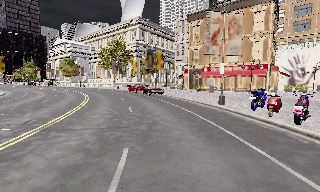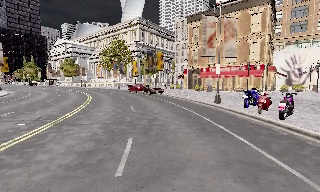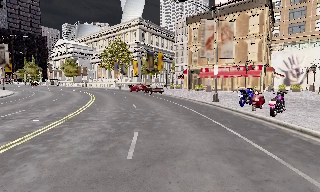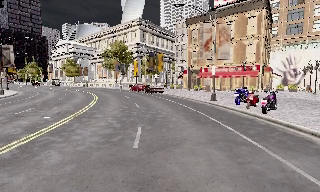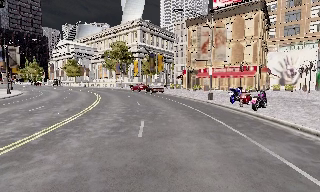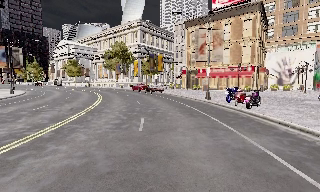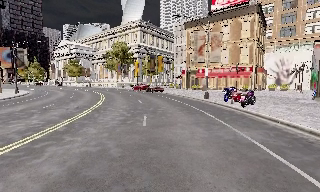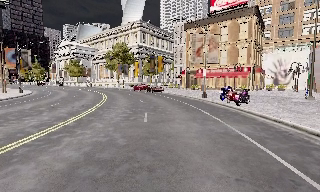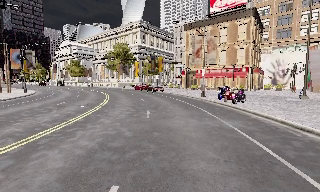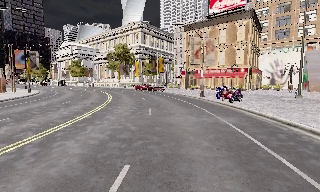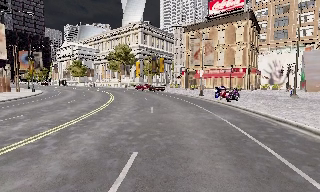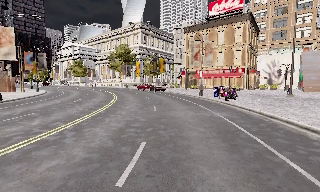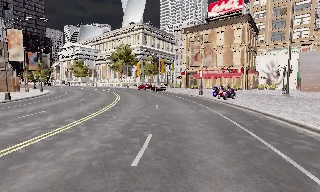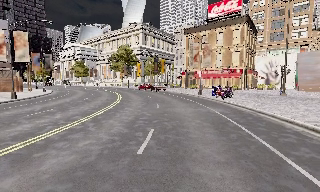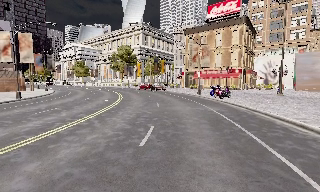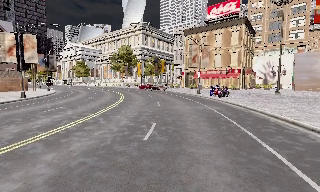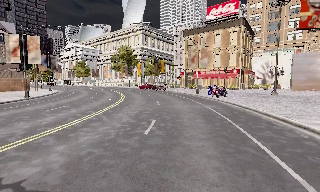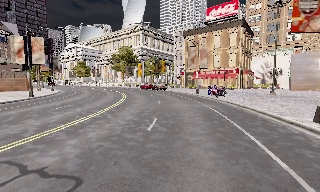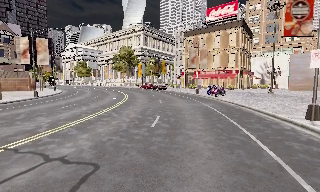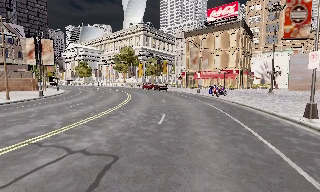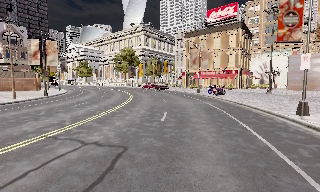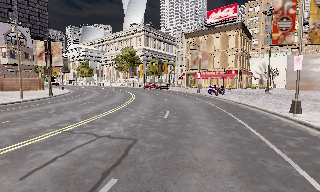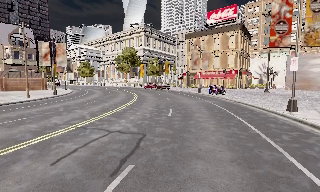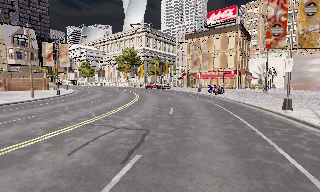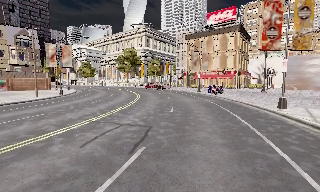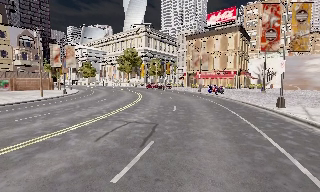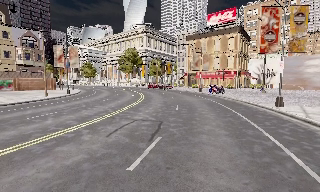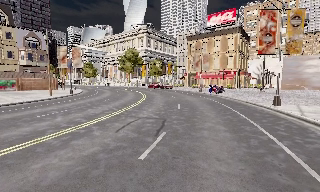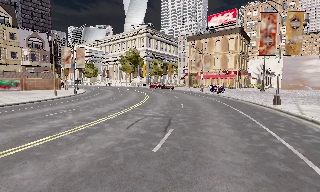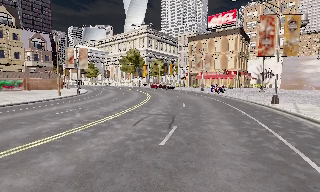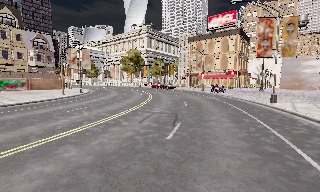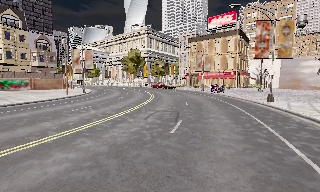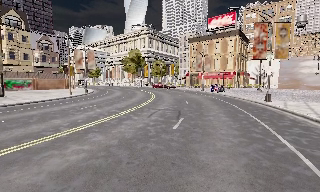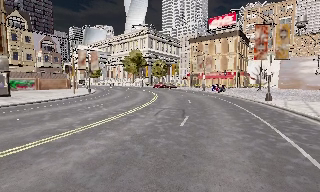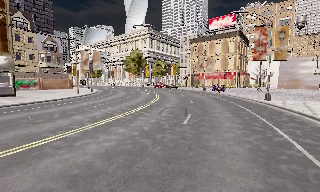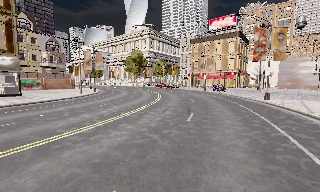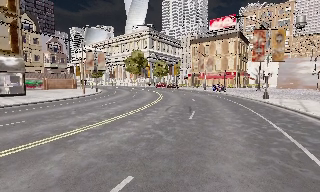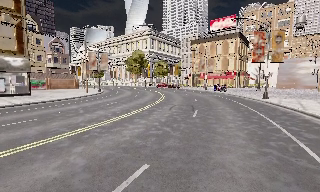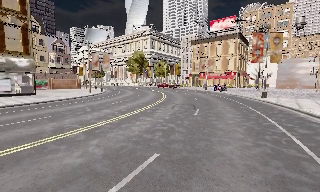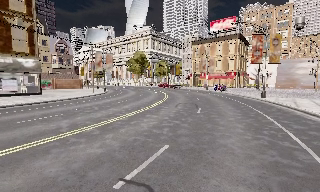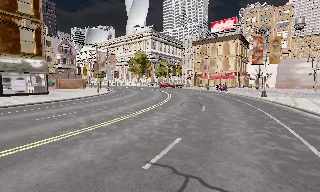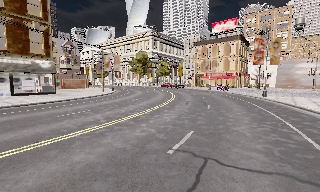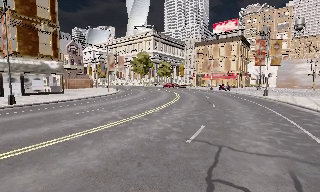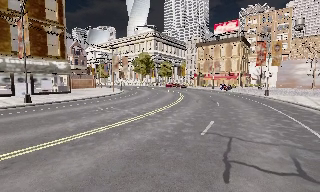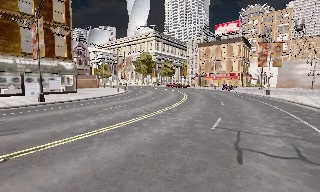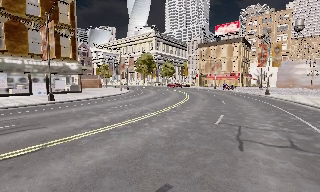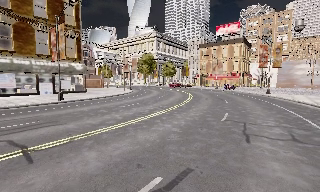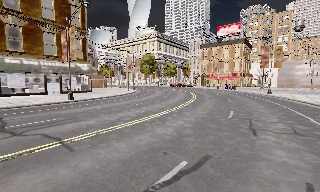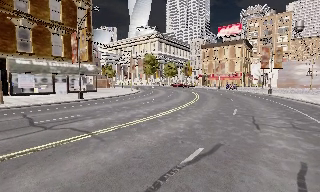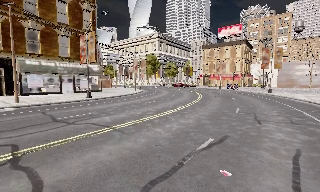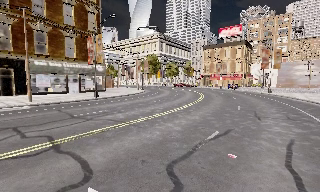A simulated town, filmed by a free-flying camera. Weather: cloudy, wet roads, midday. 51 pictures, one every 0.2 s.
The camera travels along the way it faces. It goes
backward.
0.0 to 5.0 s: The camera travels backward, about 15 m, so what stands in front gets smaller.
5.0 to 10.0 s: The camera travels backward and to its left, about 17 m, so what stands in front gets smaller. It gains speed.
The film runs backward here.
